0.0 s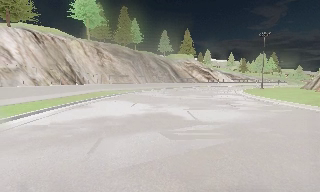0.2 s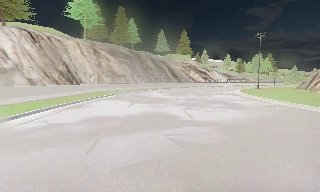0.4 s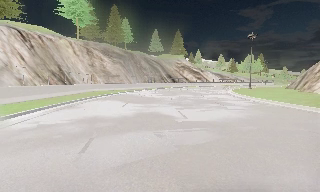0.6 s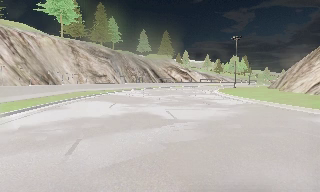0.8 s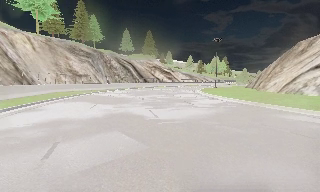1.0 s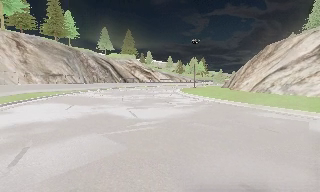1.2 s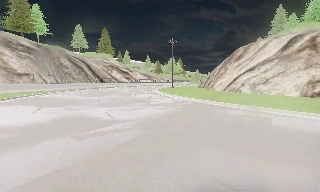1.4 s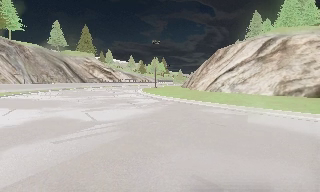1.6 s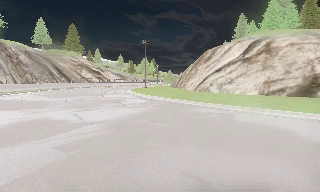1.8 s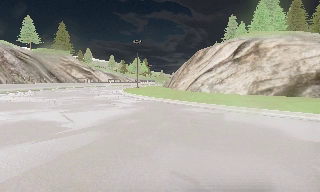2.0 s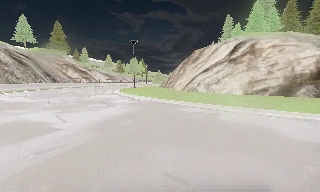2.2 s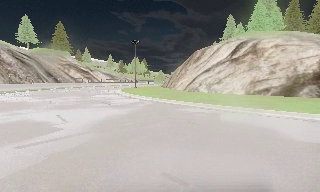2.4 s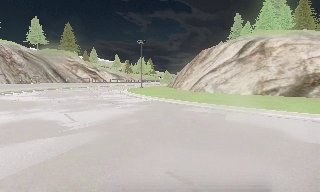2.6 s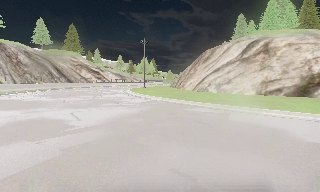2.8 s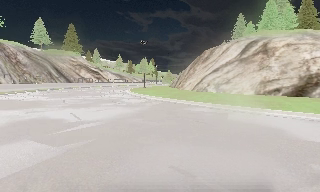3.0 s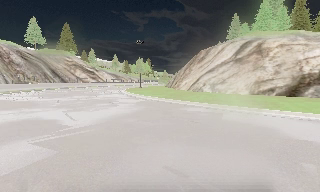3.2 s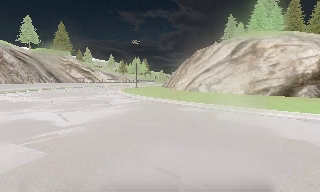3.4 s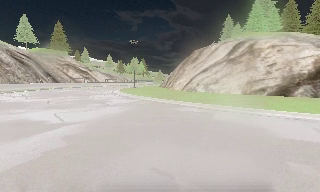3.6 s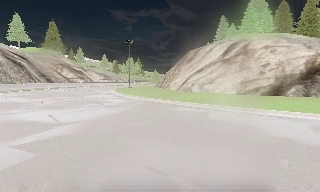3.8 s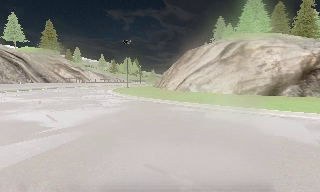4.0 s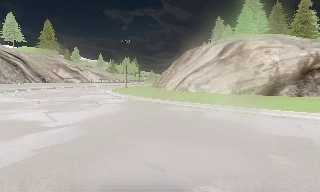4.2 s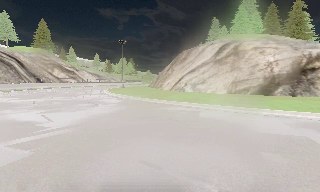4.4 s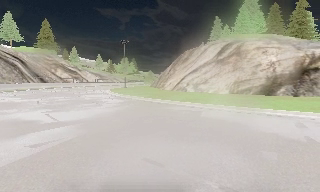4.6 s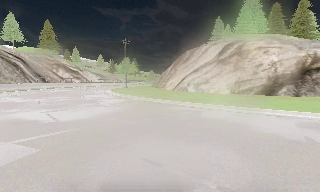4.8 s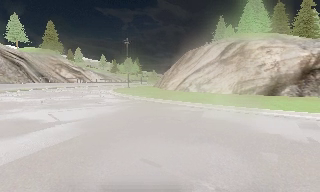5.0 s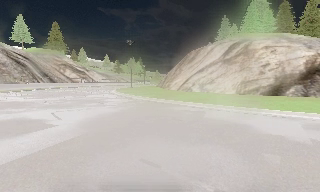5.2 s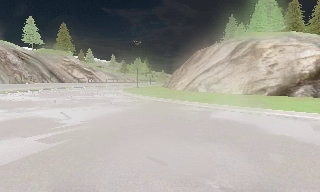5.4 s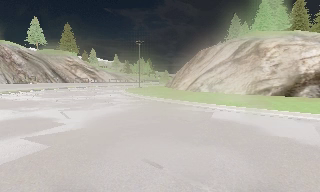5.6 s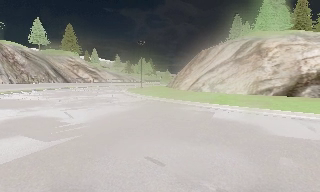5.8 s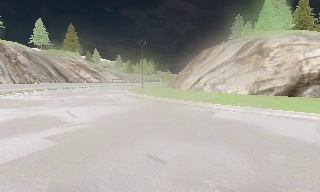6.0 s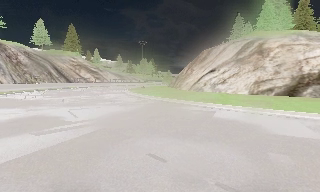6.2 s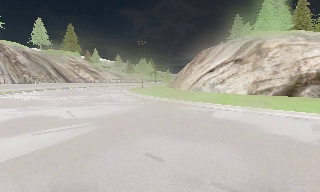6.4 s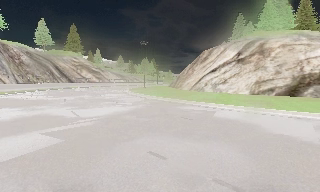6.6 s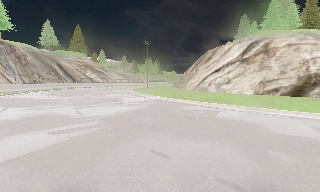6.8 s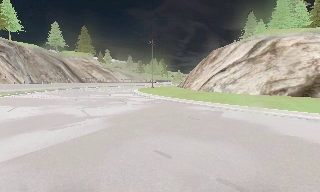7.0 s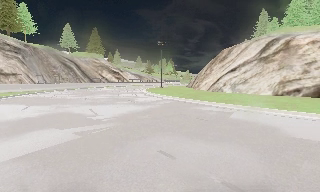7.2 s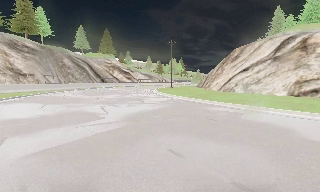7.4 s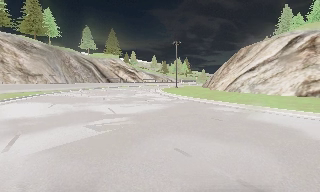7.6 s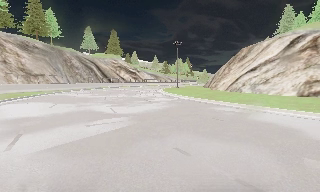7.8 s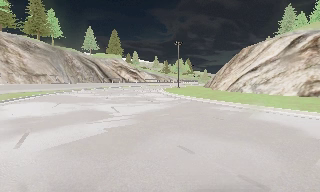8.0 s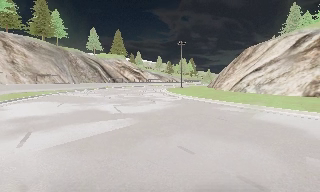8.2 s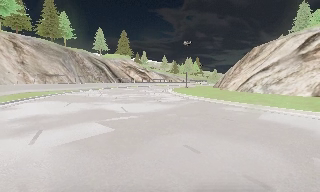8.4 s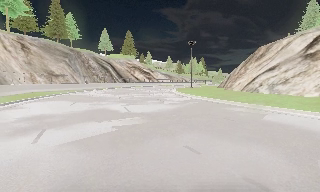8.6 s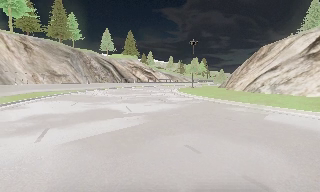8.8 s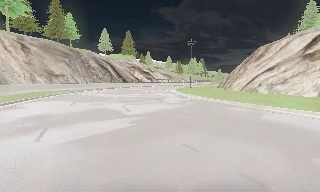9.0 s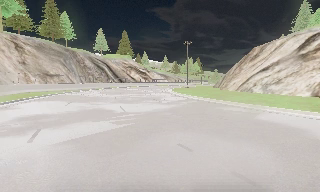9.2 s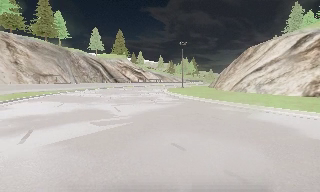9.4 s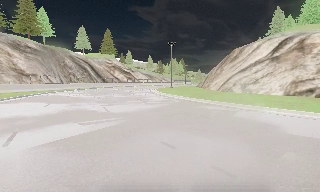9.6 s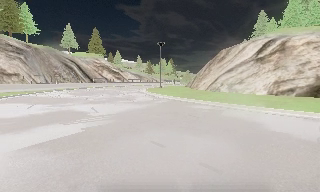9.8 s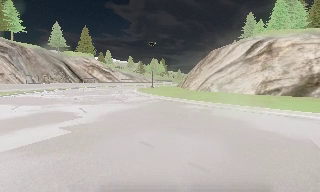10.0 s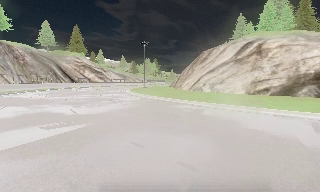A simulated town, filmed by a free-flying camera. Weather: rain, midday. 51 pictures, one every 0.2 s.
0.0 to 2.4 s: The camera swings to its right by about 40 degrees, and the scene slides to the left.
2.4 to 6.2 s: The camera travels backward and to its right, about 1 m, so what stands in front gets smaller.
6.2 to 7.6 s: The camera pans to its left, which is counterclockwise from overhead, by about 15 degrees.
7.6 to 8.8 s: The camera shifts only a little, or ends up much as it began.
8.8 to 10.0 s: The camera pans to its right, which is clockwise from overhead, by about 15 degrees.
The film runs backward here.
